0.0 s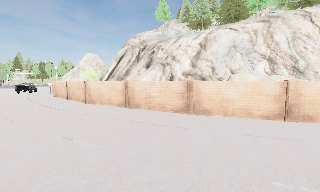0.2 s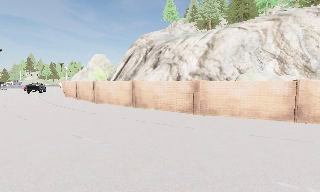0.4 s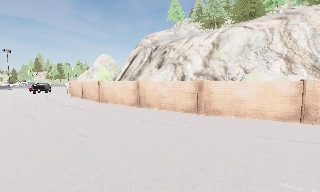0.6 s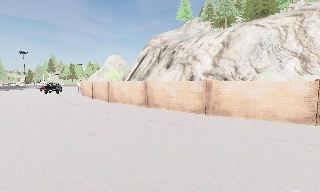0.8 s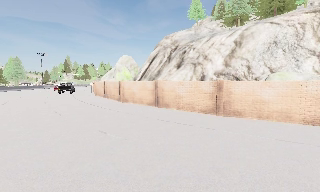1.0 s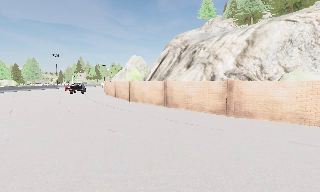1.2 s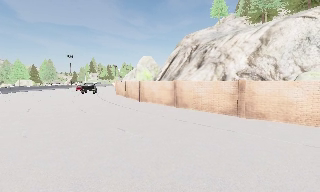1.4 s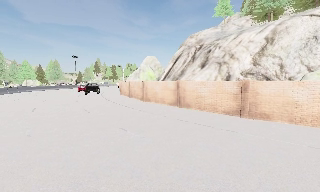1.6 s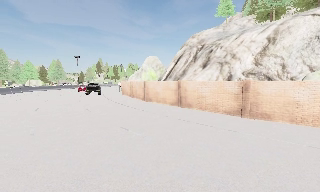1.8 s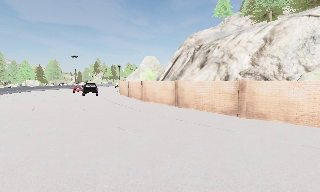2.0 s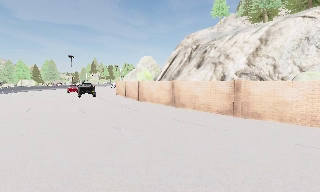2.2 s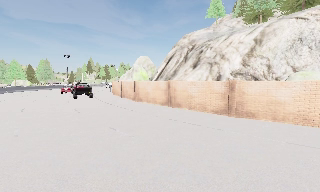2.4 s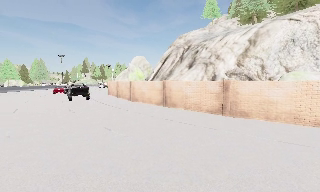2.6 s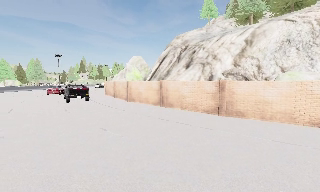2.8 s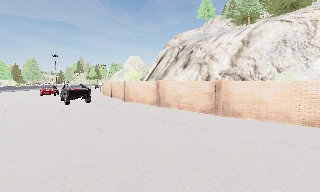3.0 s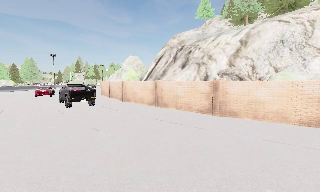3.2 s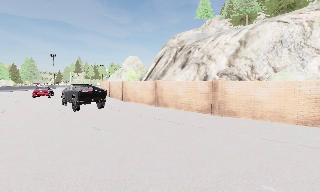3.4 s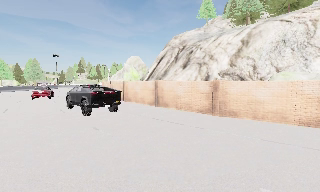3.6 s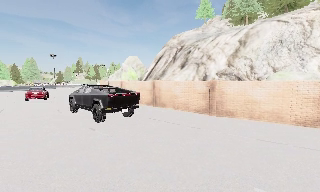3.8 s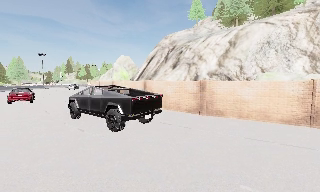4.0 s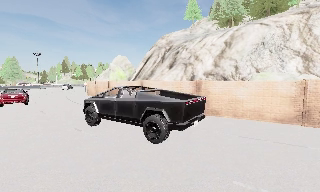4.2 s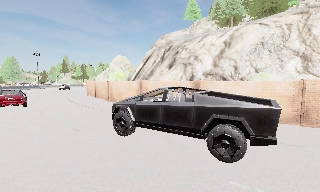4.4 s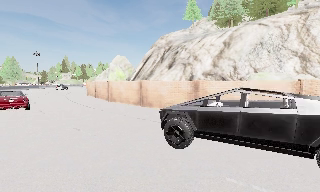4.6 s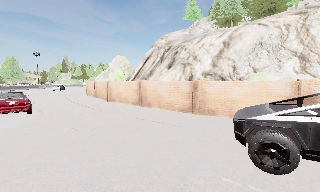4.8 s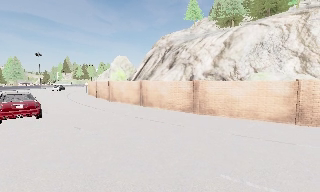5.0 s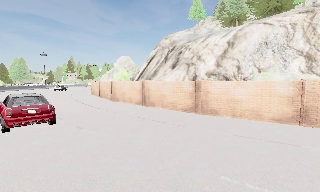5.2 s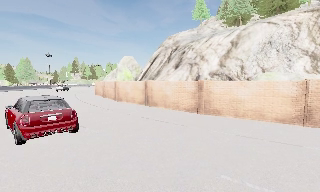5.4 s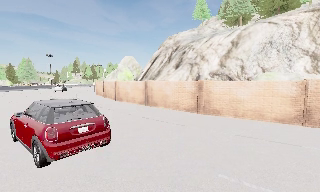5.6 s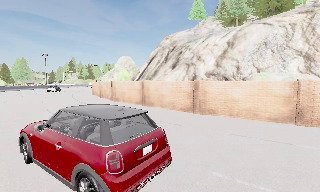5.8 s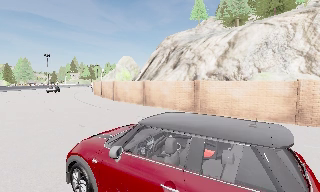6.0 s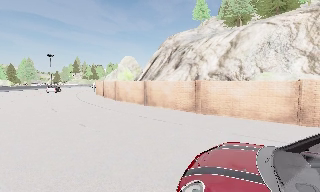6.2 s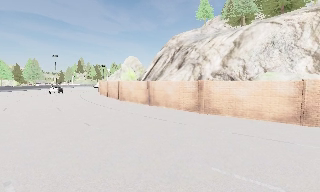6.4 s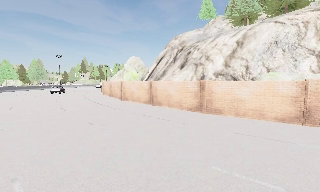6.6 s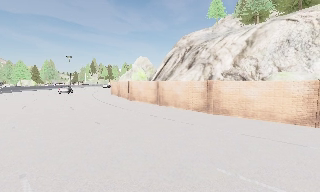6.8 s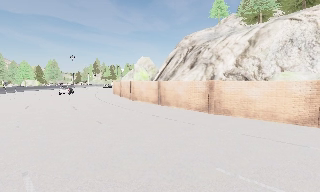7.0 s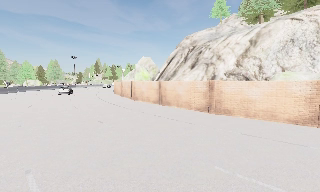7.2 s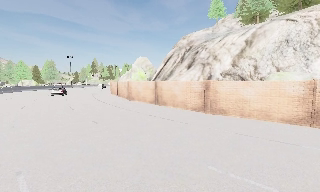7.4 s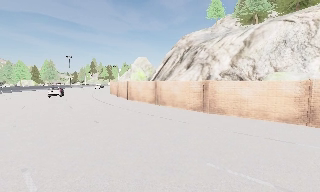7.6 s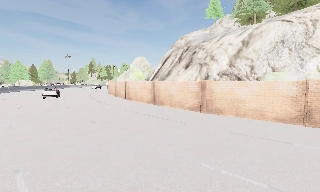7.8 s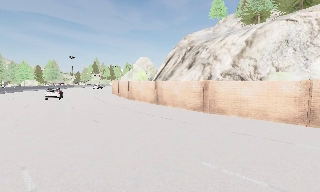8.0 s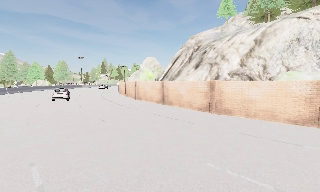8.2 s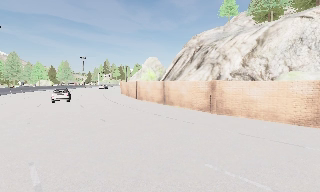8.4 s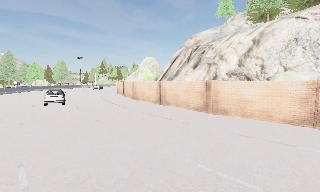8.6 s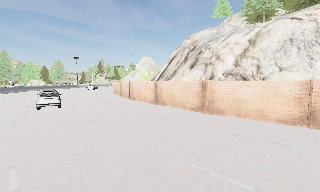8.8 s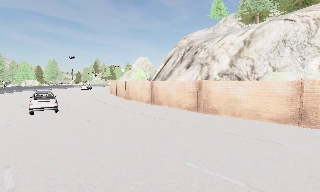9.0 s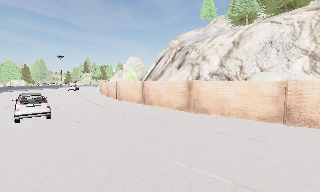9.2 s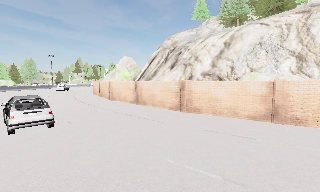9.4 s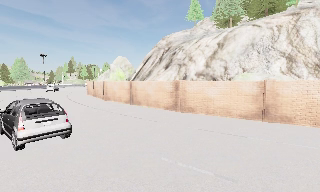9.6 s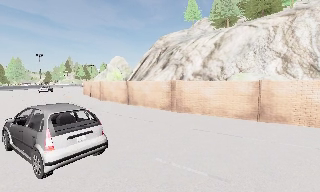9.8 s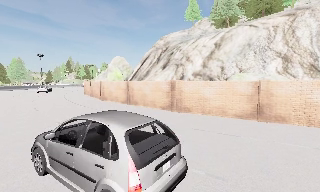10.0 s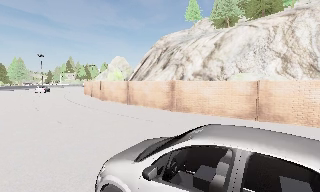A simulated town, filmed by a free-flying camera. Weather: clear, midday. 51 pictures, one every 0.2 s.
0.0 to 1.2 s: The camera pans to its left, which is counterclockwise from overhead, by about 20 degrees.
1.2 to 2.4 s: The camera shifts only a little, or ends up much as it began.
2.4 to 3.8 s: The camera travels to its right, about 0.5 m, so close, fixed things drift to the left.
3.8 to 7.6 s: The camera travels backward and to its right, about 1.5 m, so what stands in front gets smaller.
7.6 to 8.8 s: The camera travels to its right, about 0.5 m.
8.8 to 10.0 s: The camera shifts only a little, or ends up much as it began.
The film runs backward here.
